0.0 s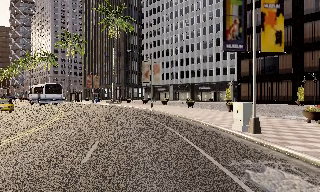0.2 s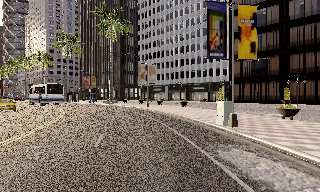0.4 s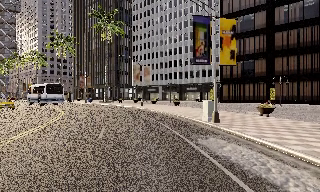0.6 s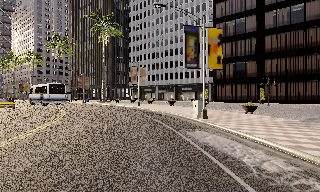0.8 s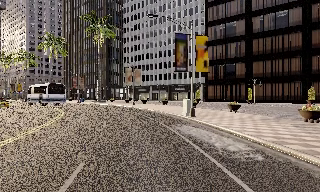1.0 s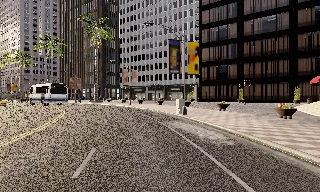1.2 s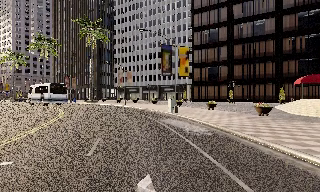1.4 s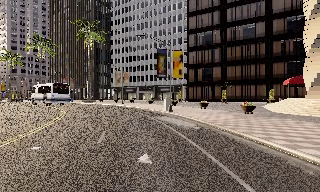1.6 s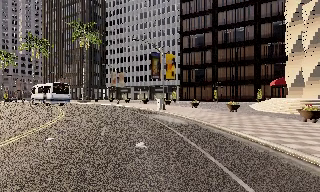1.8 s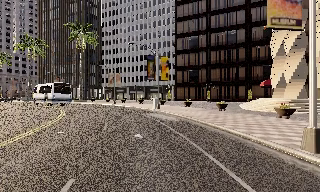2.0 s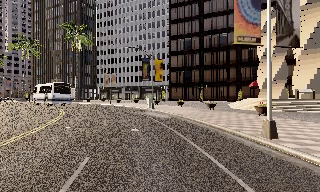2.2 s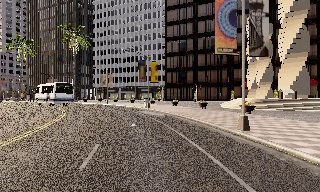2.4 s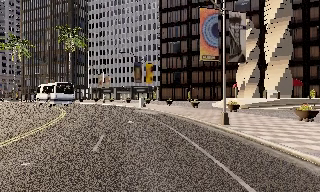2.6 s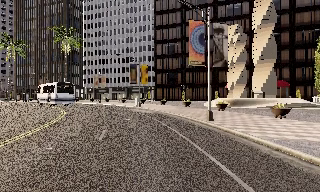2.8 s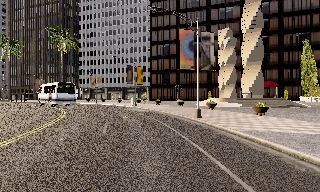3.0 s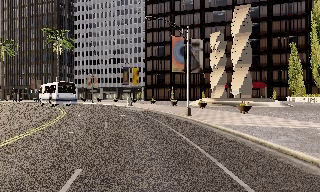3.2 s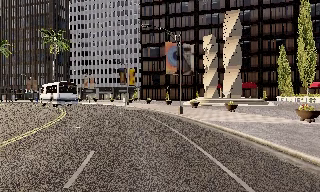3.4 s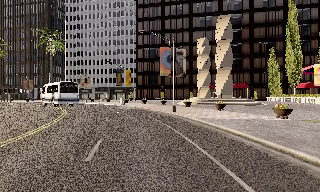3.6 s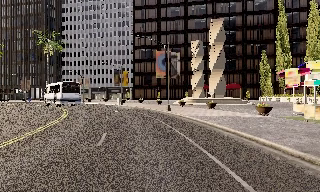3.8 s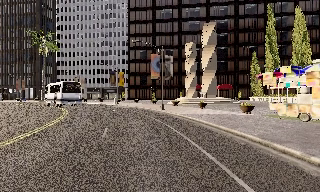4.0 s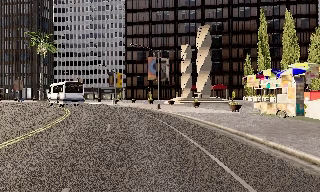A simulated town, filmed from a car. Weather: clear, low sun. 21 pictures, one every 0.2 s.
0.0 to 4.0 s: The camera pans to its right, which is clockwise from overhead, by about 35 degrees. It travels backward, about 25 m.
The film runs backward here.
